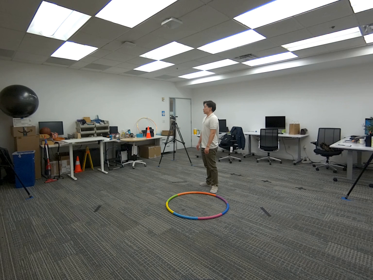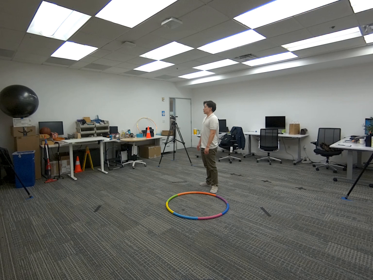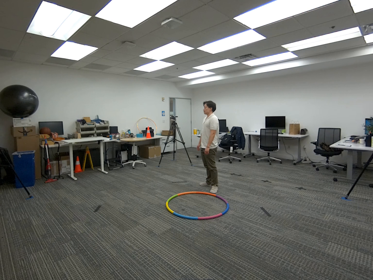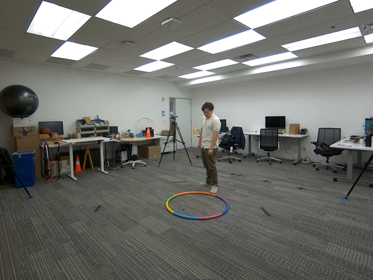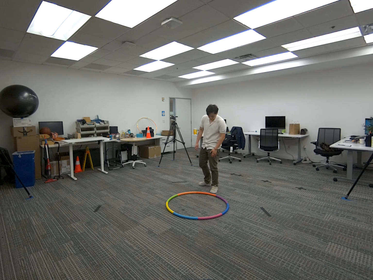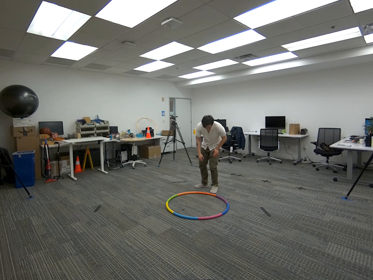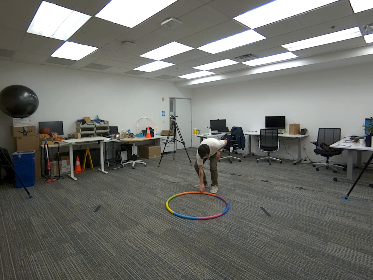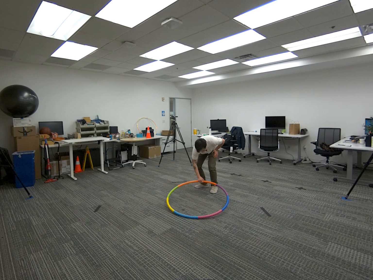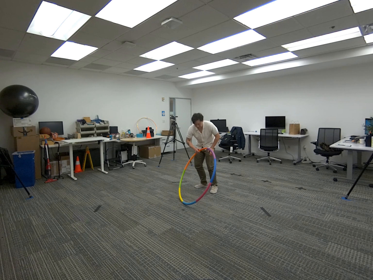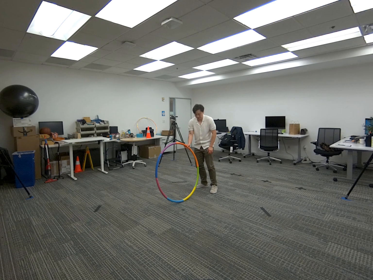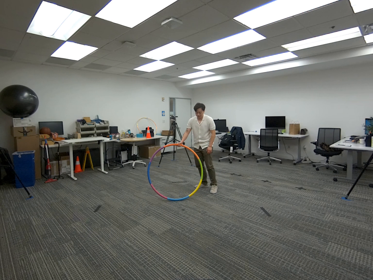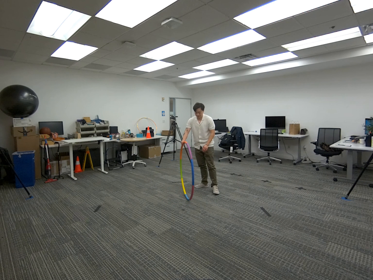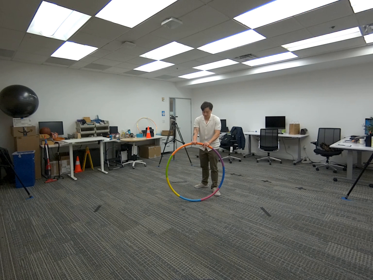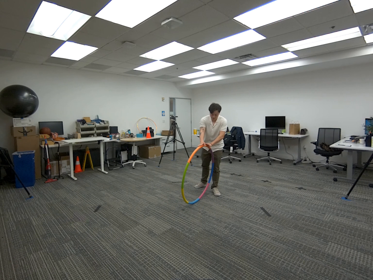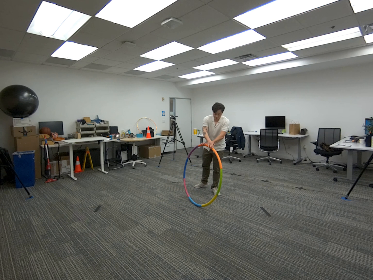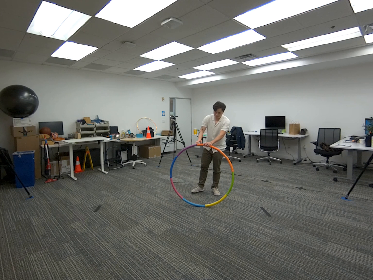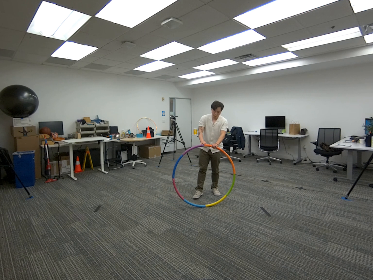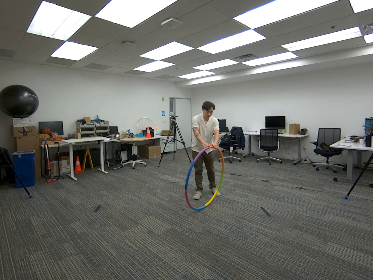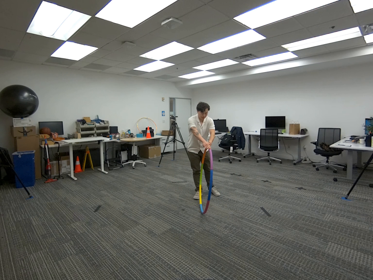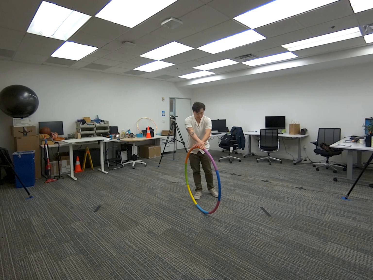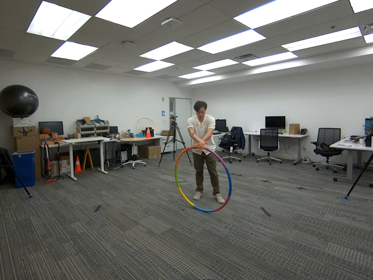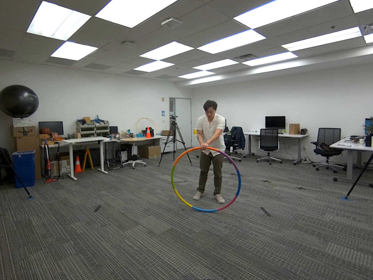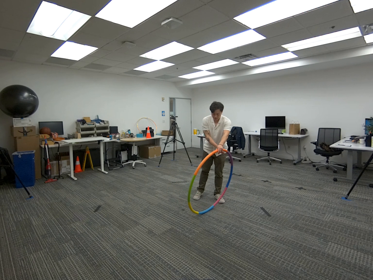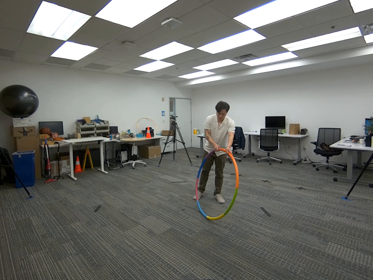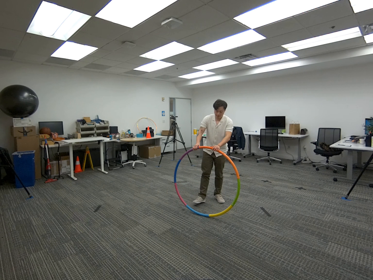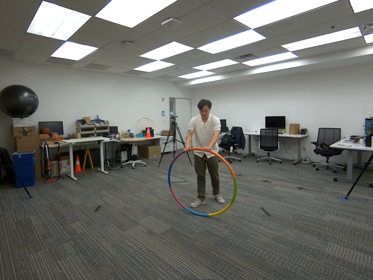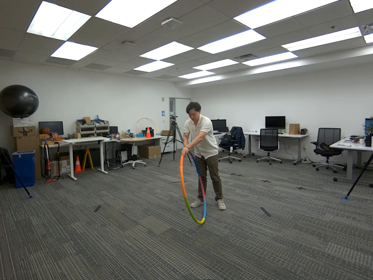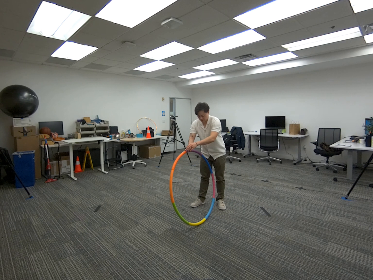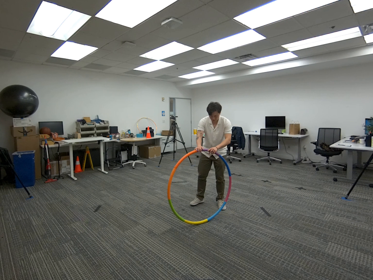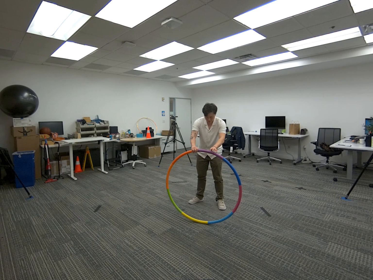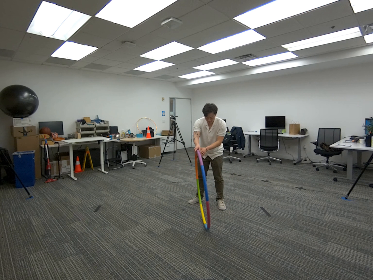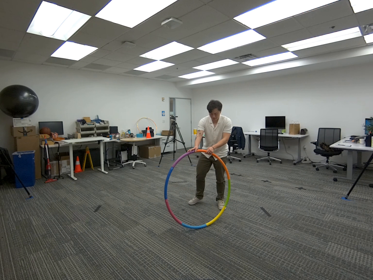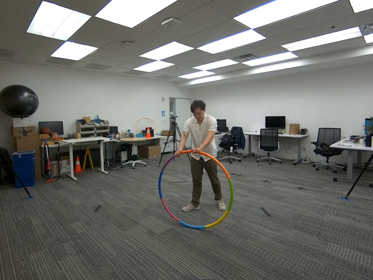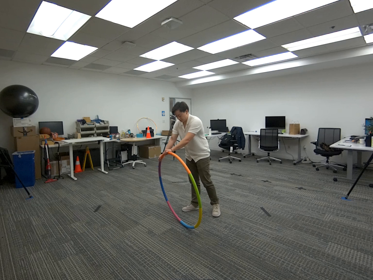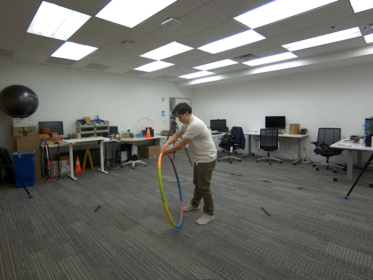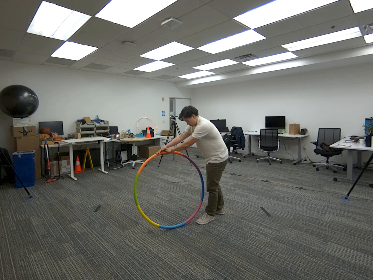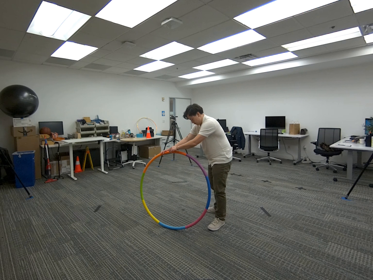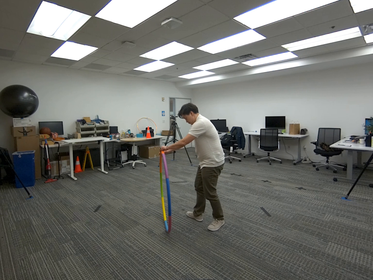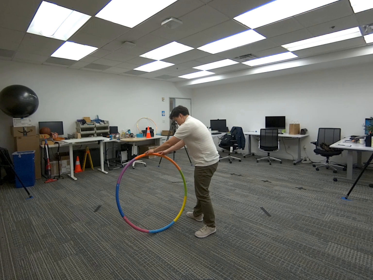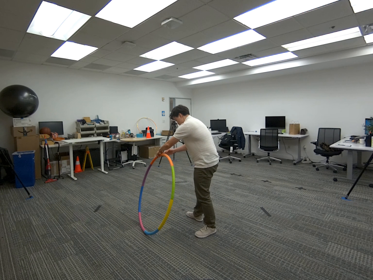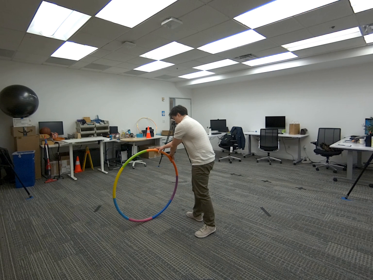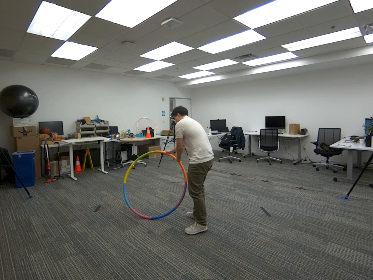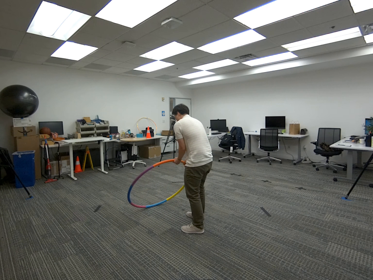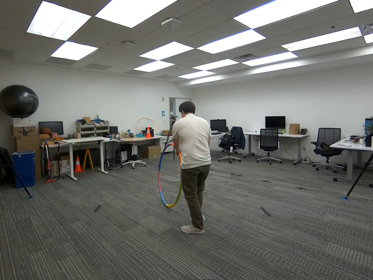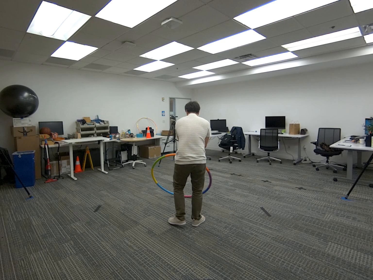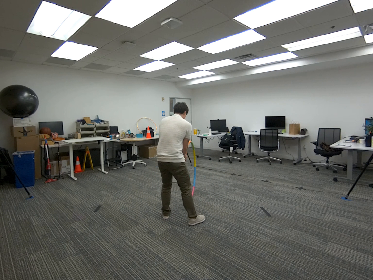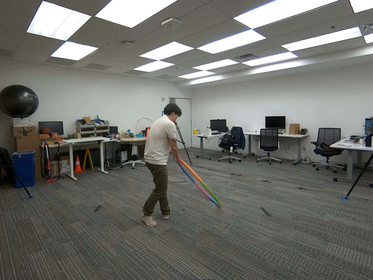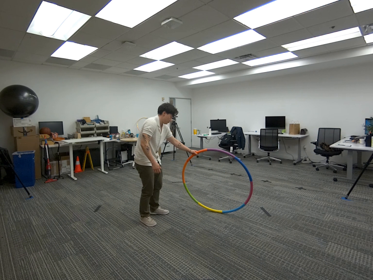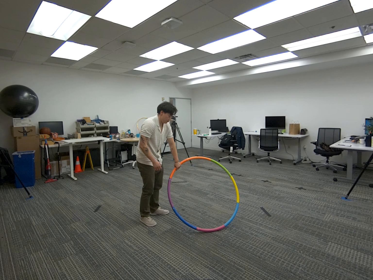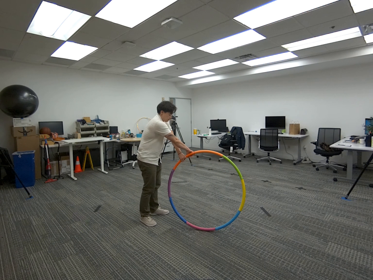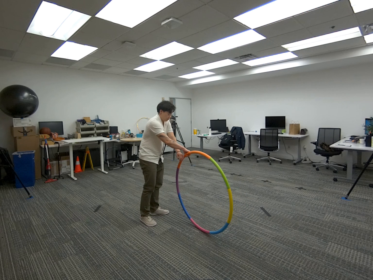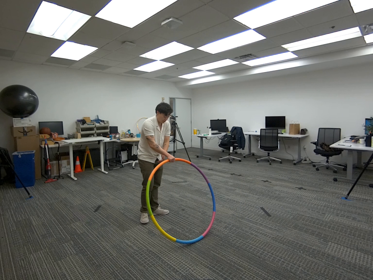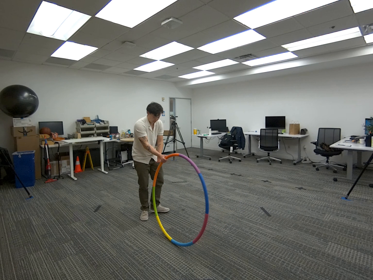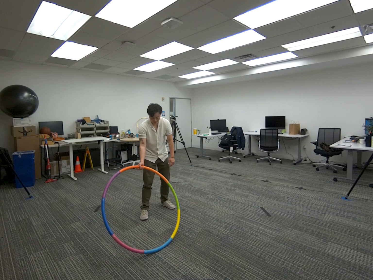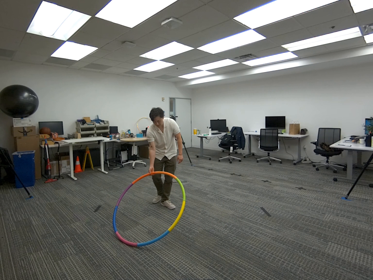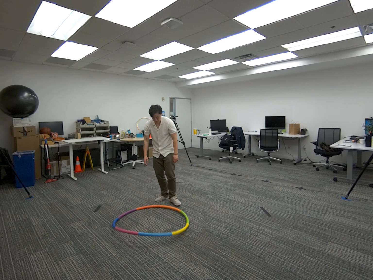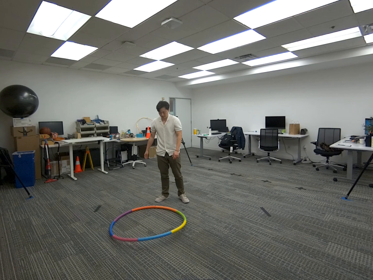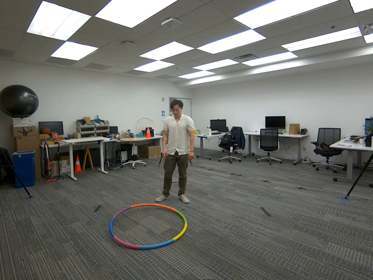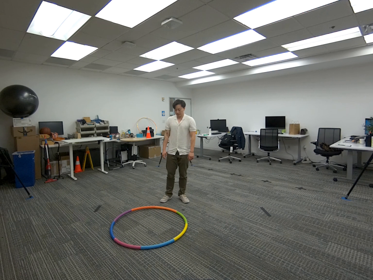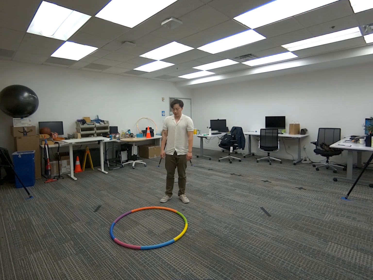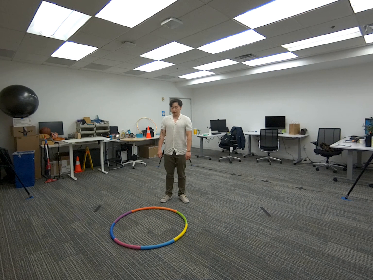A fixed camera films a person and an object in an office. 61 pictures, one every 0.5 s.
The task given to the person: Walk over to the hula hoop and stand the hula hoop vertically and proceed to rotate your hands with the hula hoop while maintaining it touching the floor at all times.
